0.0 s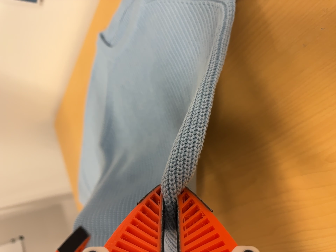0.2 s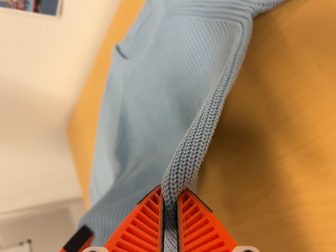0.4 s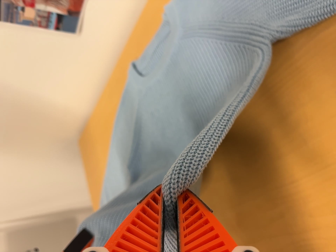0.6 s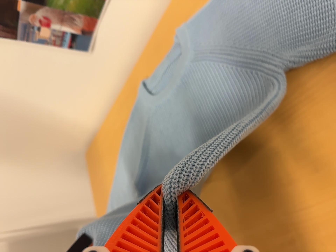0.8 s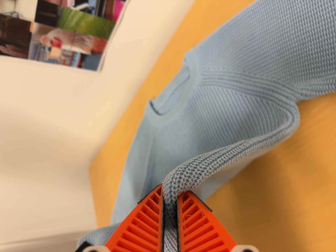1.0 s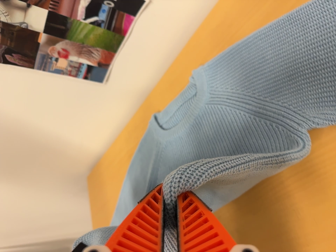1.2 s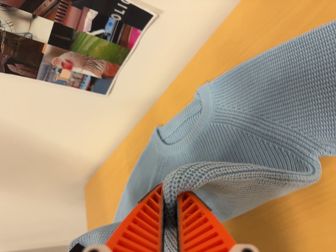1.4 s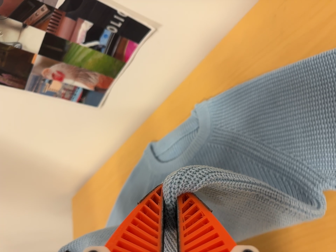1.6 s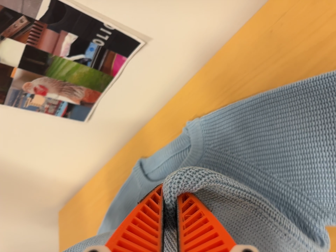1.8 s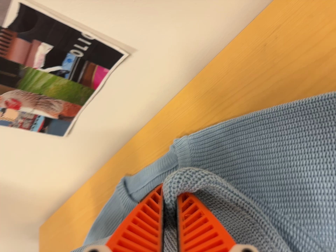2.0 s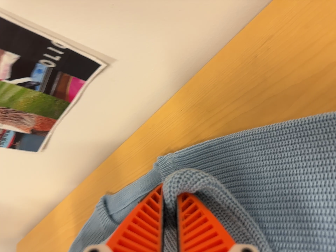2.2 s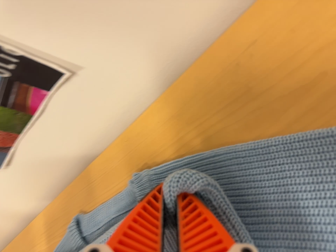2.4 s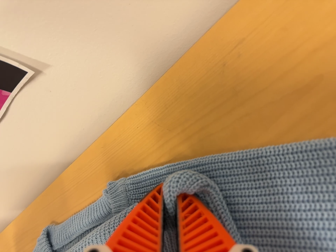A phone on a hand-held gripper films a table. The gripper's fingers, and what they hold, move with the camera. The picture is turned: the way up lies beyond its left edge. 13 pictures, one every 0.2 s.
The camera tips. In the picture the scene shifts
downward.
0.0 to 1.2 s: The camera travels toward the top of its view and to its left, about 12 cm, so close, fixed things drift downward. Its aim tips toward the top of its view by about 10 degrees, and the scene shifts downward. It rolls about its line of sight by about 10 degrees, and the scene rotates clockwise.
1.2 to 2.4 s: The camera pans to its right by about 15 degrees. It travels forward and toward the top of its view, about 20 cm, so what stands in front looms larger.
The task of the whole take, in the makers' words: fold up.
The film runs forward here.
